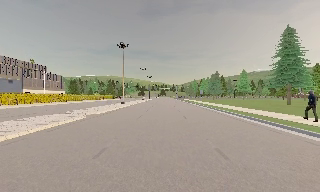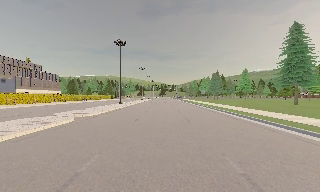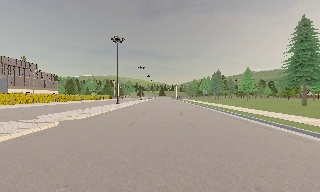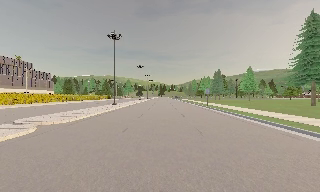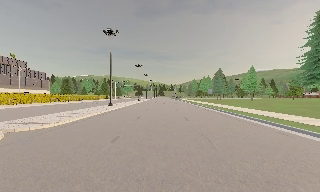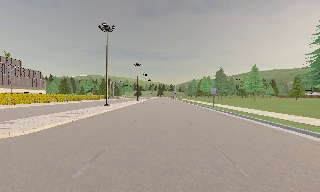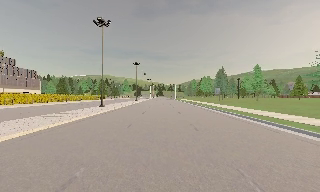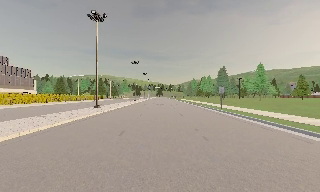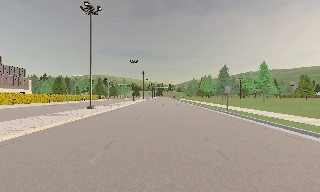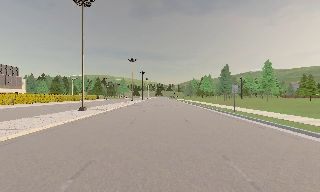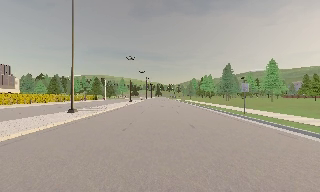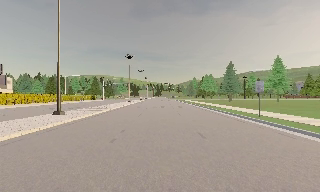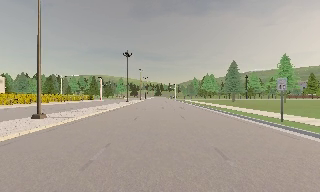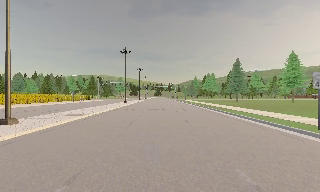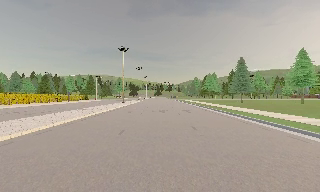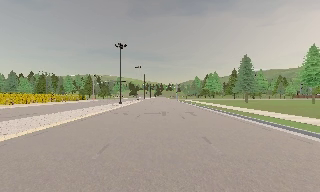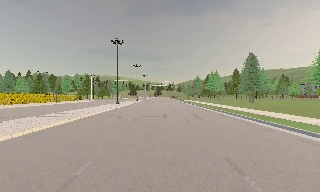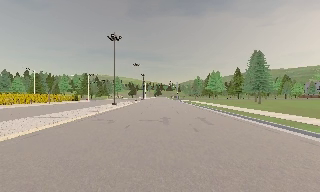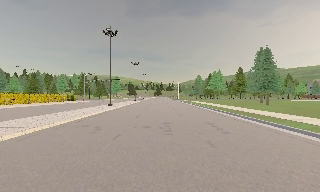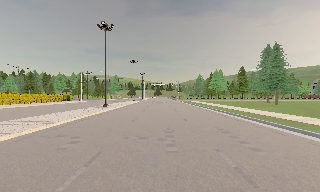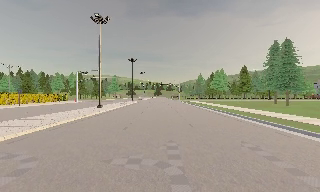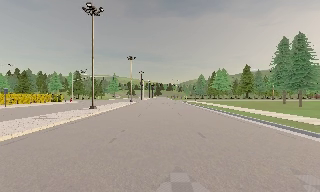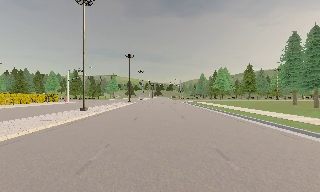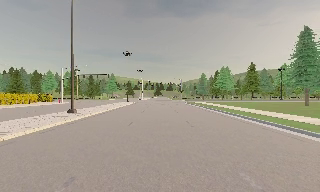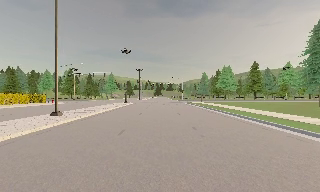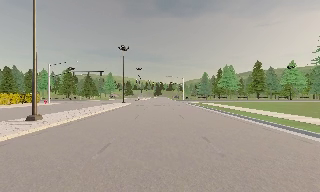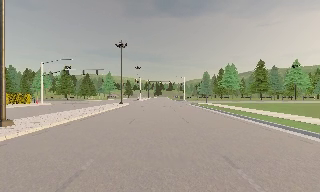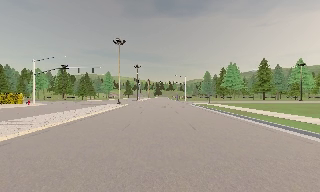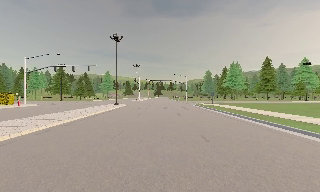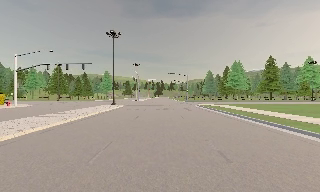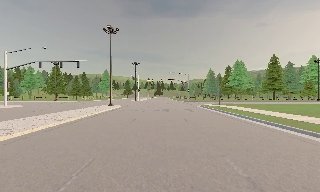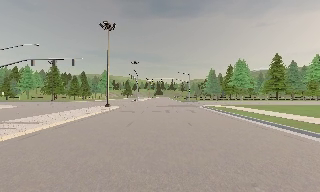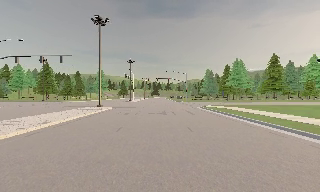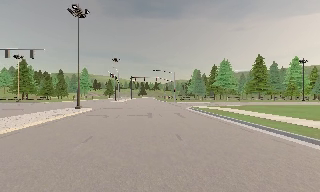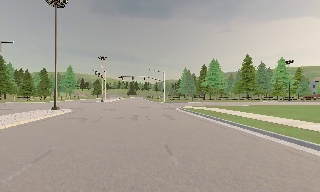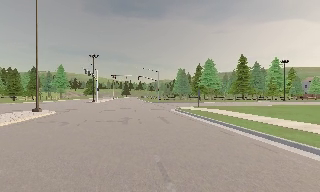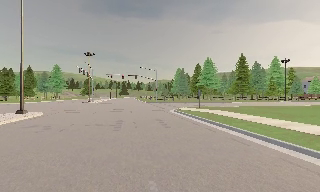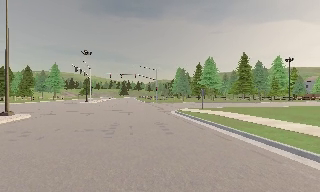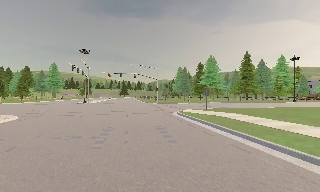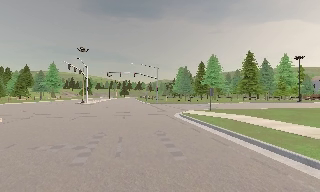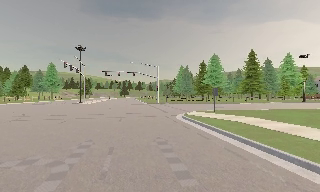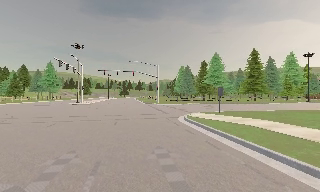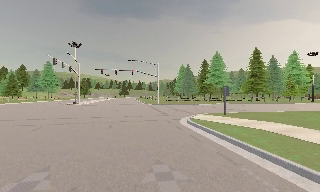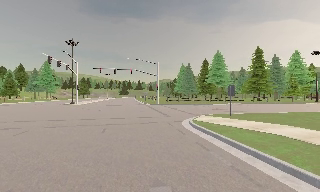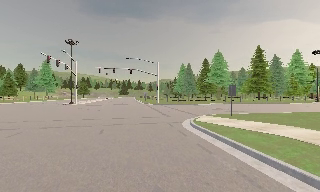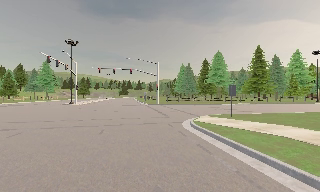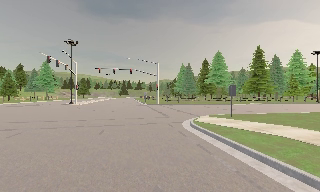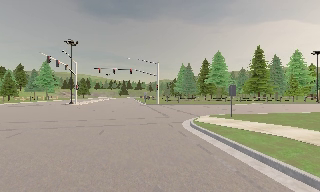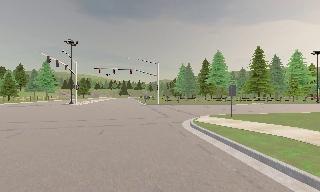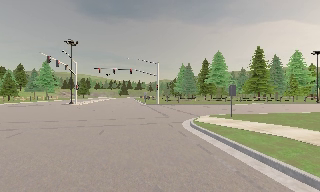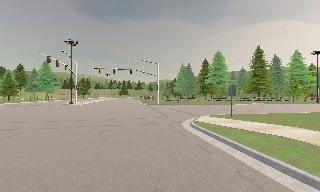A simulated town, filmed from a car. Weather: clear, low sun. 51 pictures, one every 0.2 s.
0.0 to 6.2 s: The camera travels forward, about 60 m, so what stands in front looms larger.
6.2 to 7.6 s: The camera pans to its right, which is clockwise from overhead, by about 10 degrees. It travels forward, about 10 m, so what stands in front looms larger.
7.6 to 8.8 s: The camera travels forward, about 6 m, so what stands in front looms larger. It loses speed.
8.8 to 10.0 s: The camera keeps its place and its aim.
The film runs forward here.
